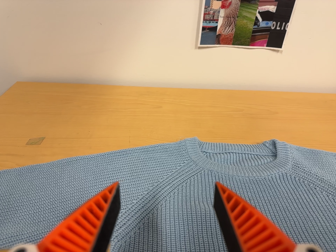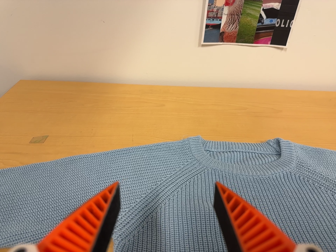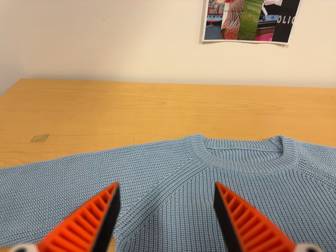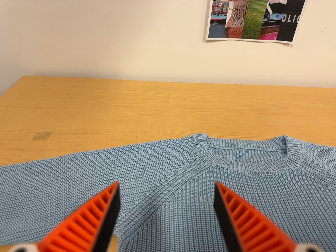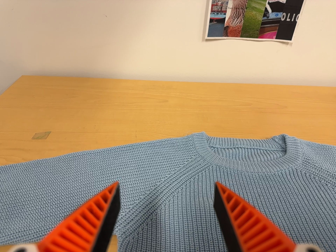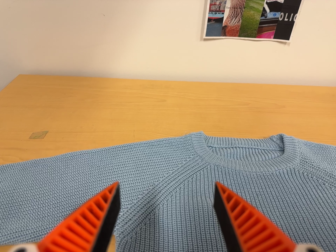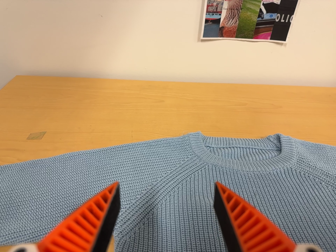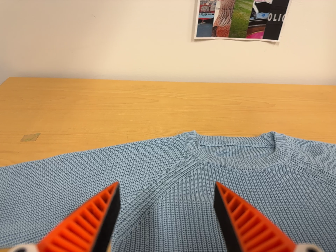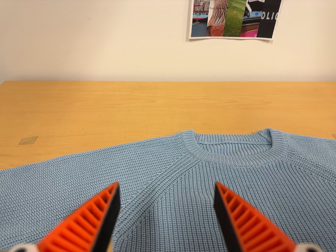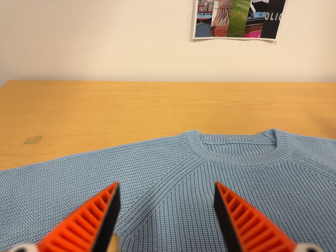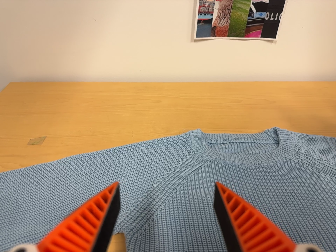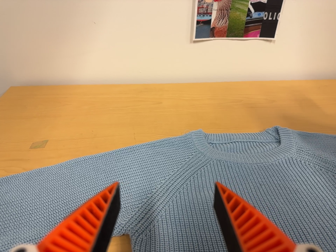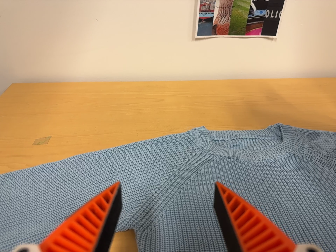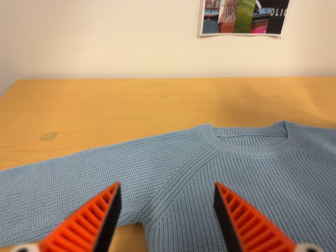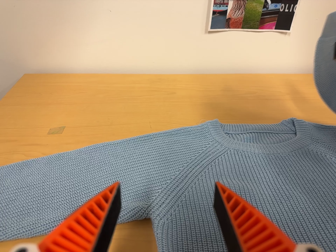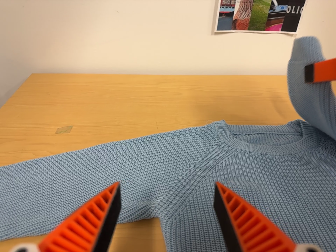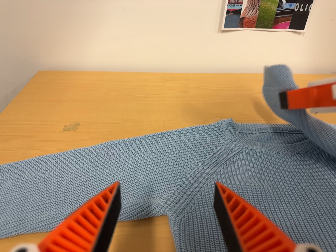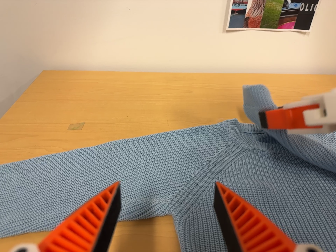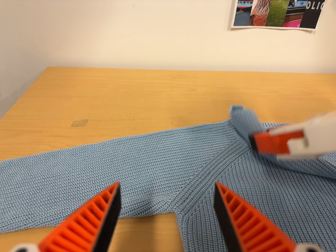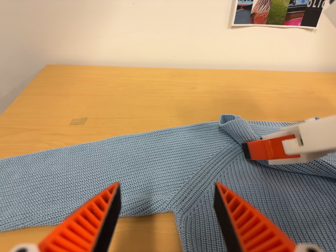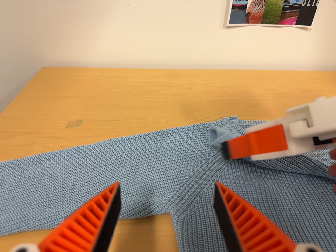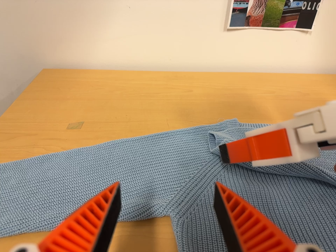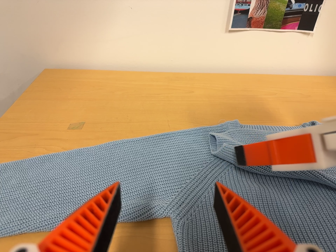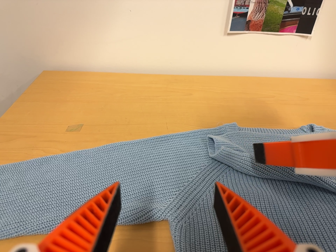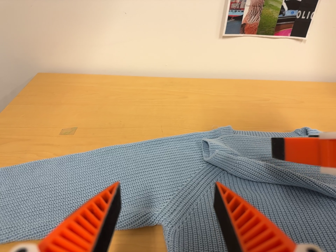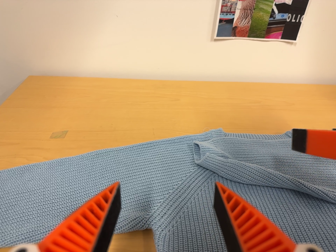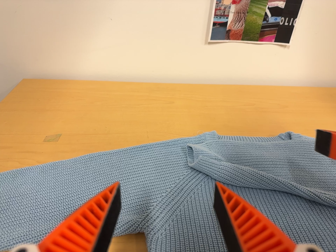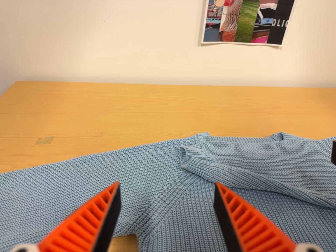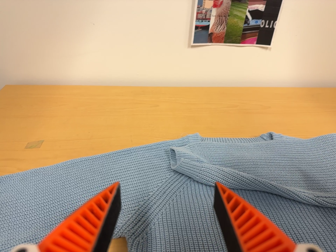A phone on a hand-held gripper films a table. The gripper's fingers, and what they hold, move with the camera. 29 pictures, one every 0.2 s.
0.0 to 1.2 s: The camera keeps its place and its aim.
1.2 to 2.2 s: The camera shifts only a little, or ends up much as it began.
2.2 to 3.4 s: The camera travels to its left, about 5 cm, so close, fixed things drift to the right.
3.4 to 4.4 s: The camera keeps its place and its aim.
4.4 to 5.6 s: The camera shifts only a little, or ends up much as it began.
The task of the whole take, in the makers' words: right arm across.
The film runs forward here.
